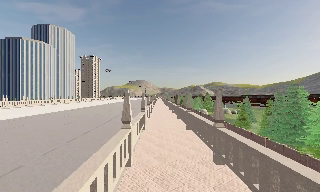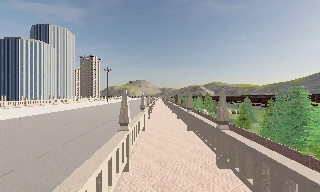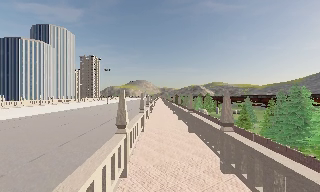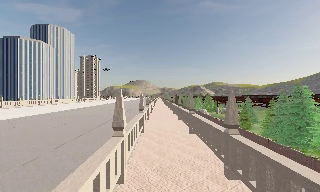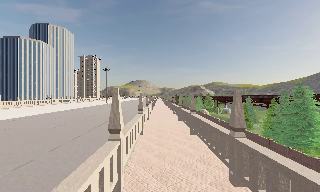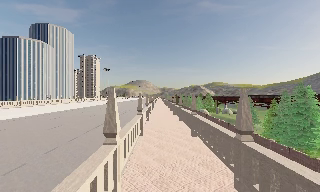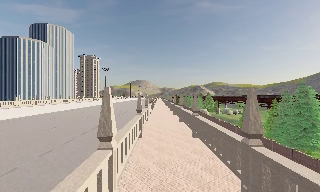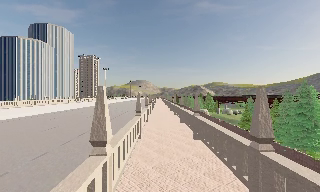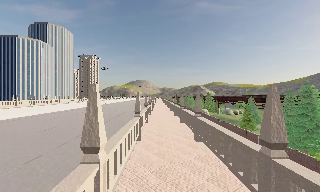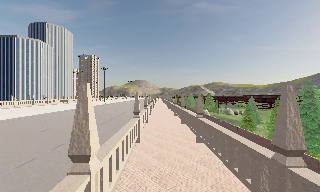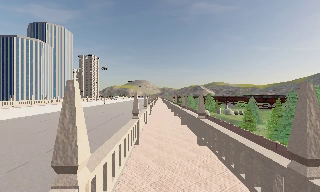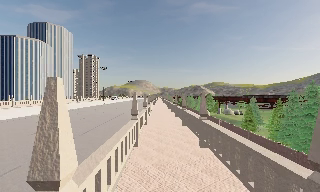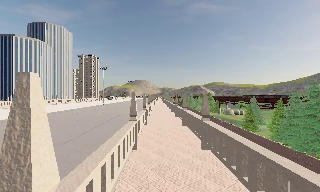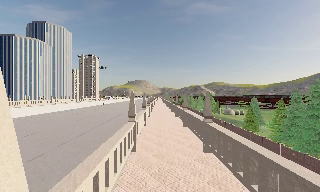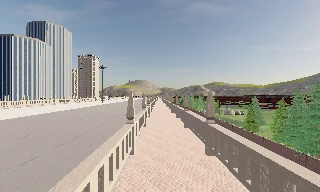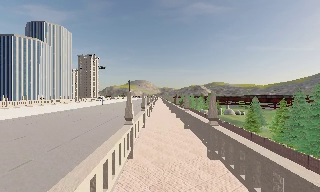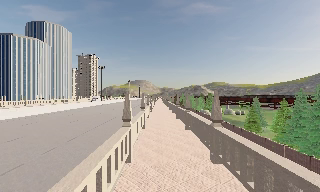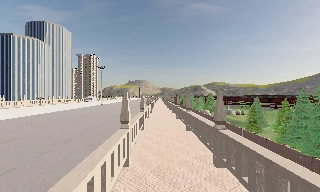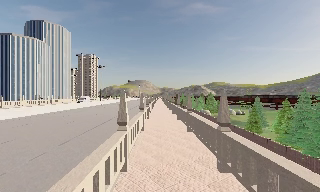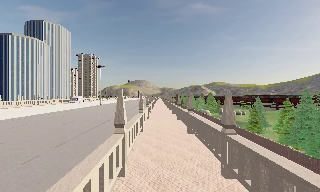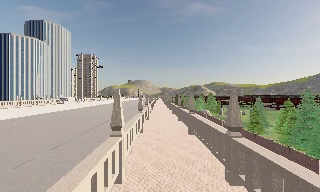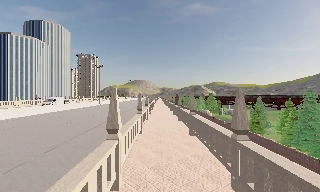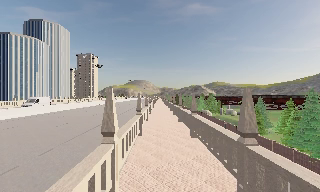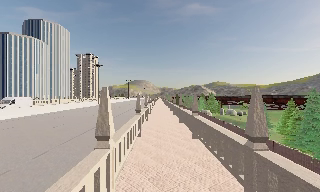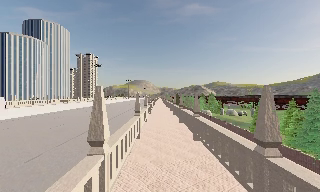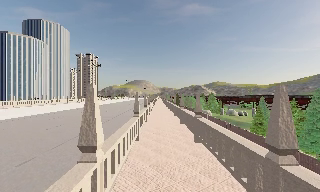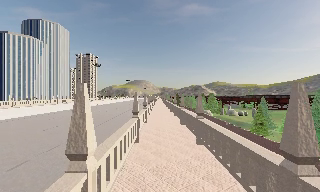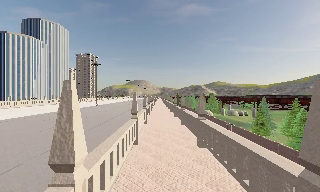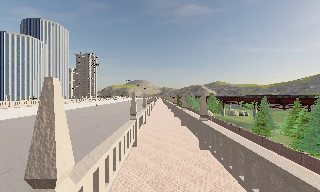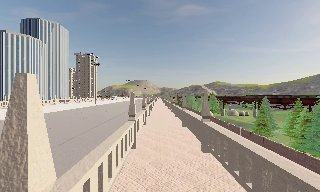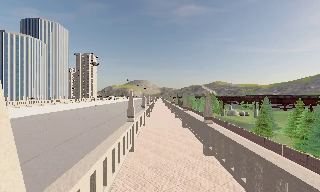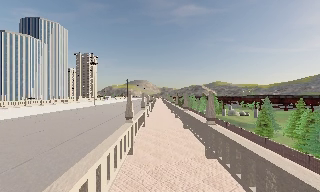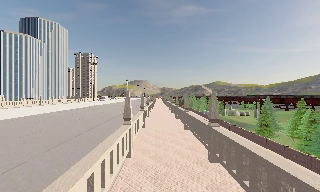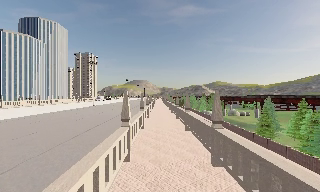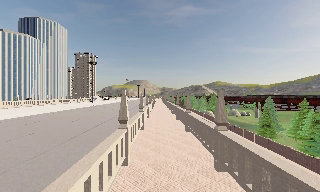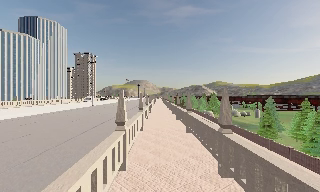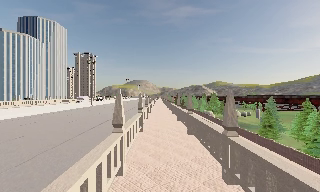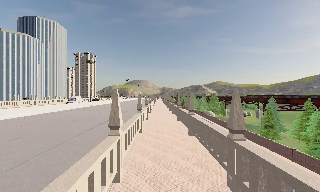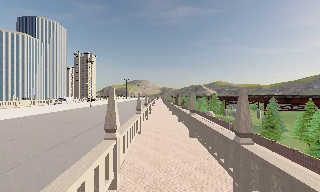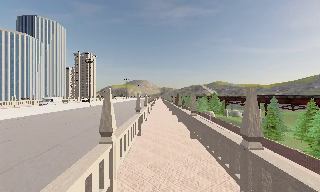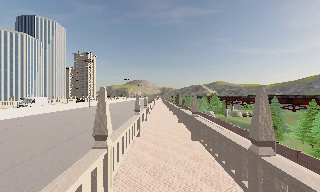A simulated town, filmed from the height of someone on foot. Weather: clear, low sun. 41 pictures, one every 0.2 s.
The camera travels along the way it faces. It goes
forward.
0.0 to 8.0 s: The camera travels forward, about 15 m, so what stands in front looms larger.
The film runs forward here.
